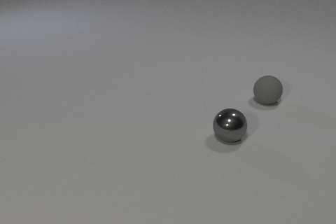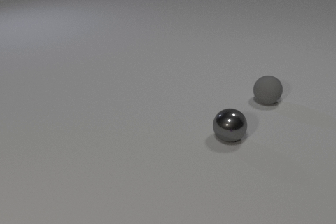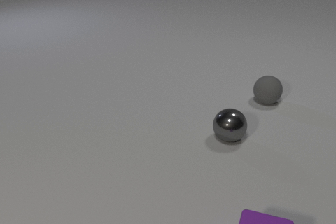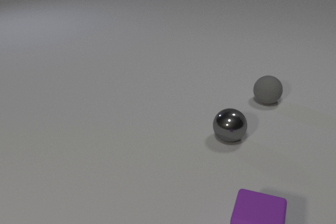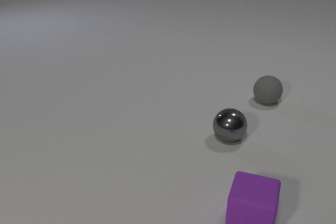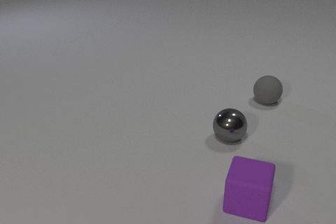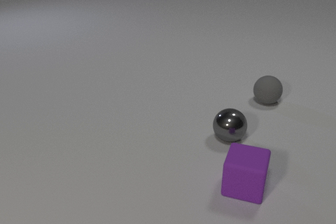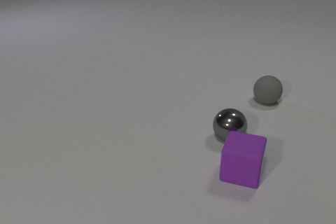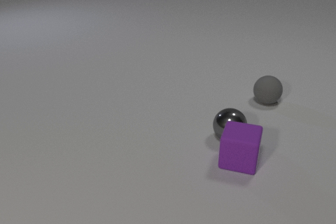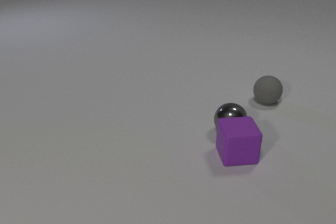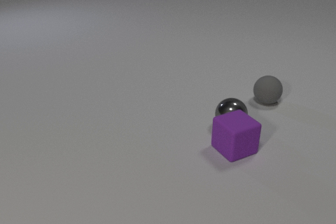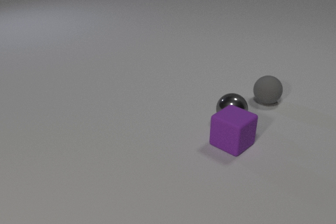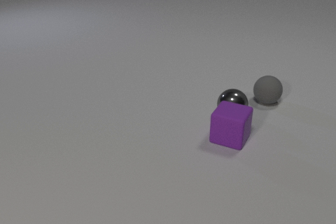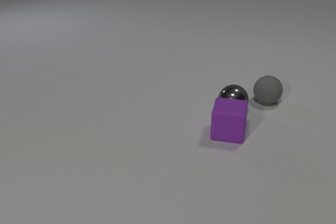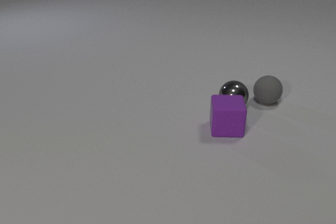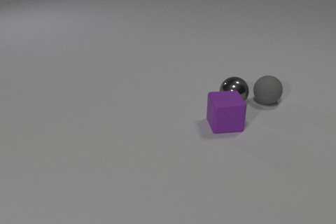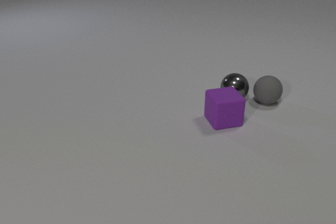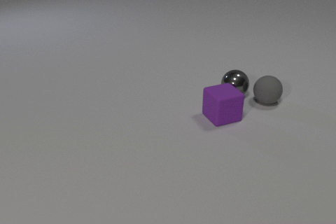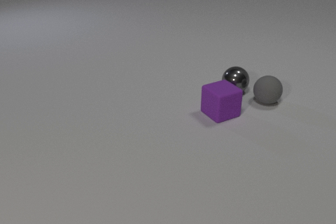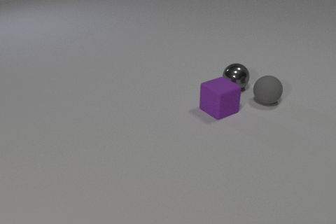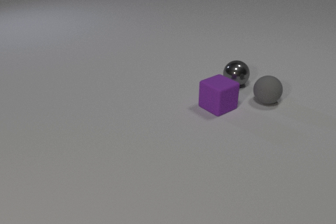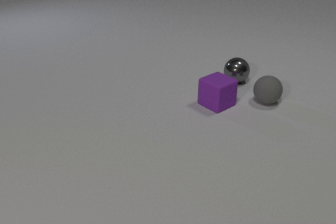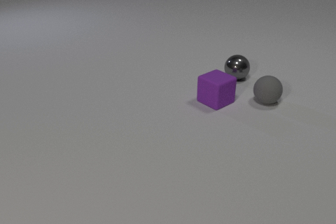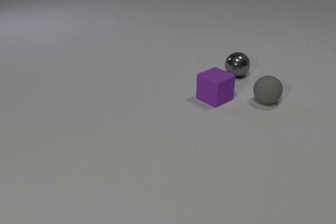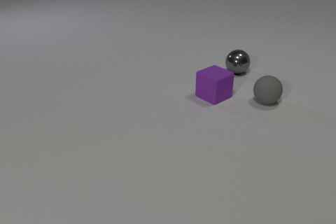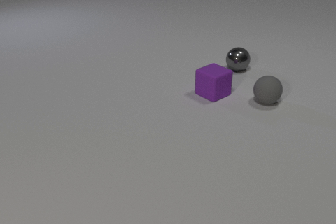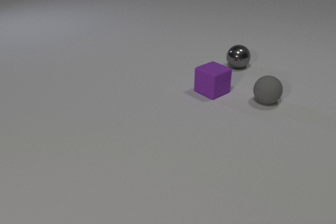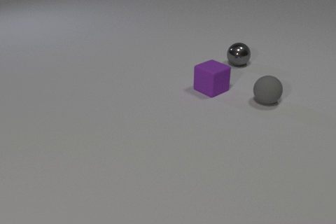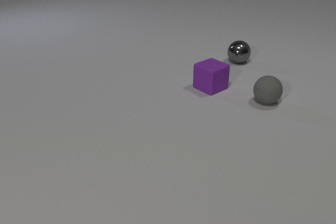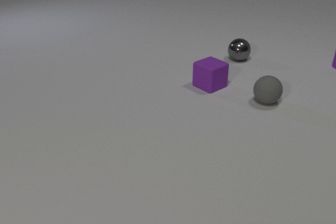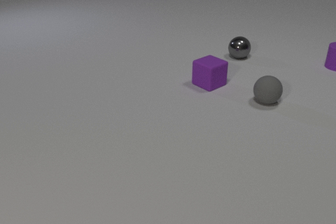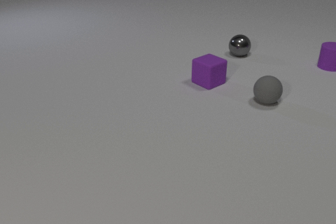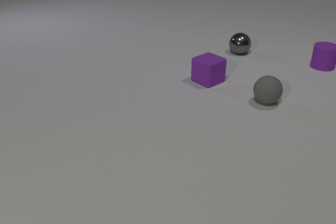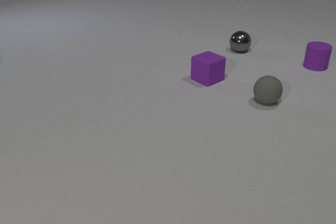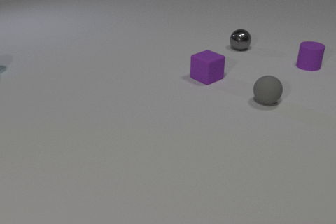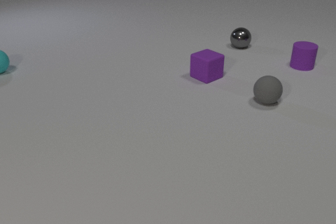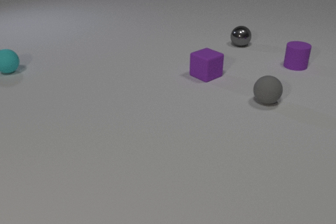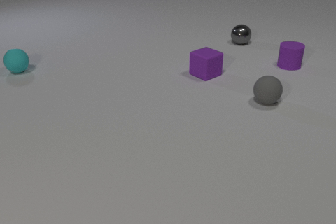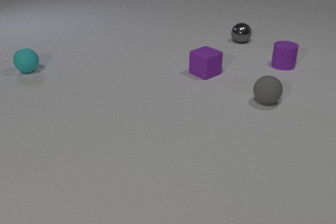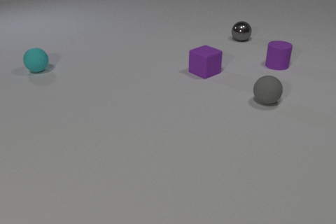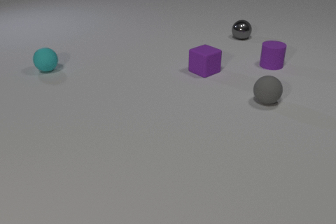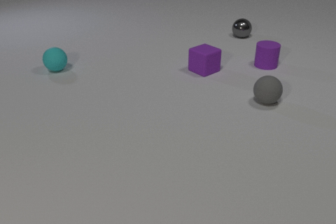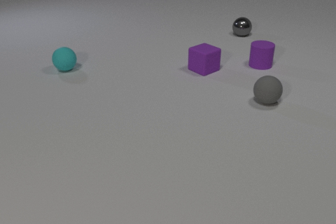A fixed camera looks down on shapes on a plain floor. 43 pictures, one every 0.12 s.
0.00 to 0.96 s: The purple rubber cube comes in at the bottom edge, slides away from the camera. The purple rubber cube and the gray metal sphere collide.
0.96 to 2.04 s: The purple rubber cube slides away from the camera, spins so that its near face slides to the right, counterclockwise seen from above. The gray metal sphere rolls away from the camera.
2.04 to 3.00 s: The purple rubber cube slides away from the camera. The gray metal sphere rolls away from the camera.
3.00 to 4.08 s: The purple rubber cube slides away from the camera. The gray metal sphere rolls away from the camera. The purple rubber cylinder comes in at the right edge, slides to the left.
4.08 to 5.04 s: The purple rubber cube slides away from the camera. The gray metal sphere rolls away from the camera. The purple rubber cylinder slides to the left. The cyan rubber sphere comes in at the left edge, rolls to the right.
Are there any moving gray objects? yes.
What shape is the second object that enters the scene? cylinder.
Are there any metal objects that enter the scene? no.
